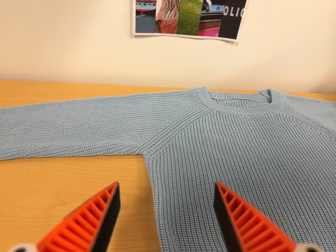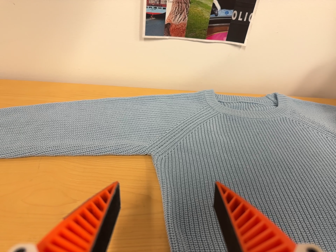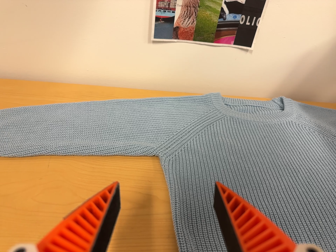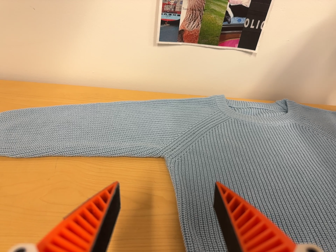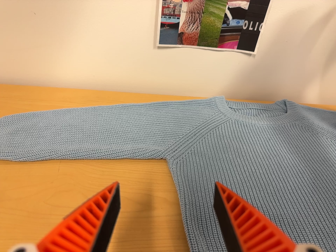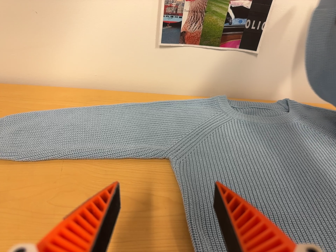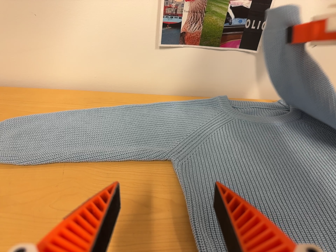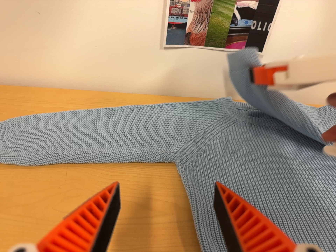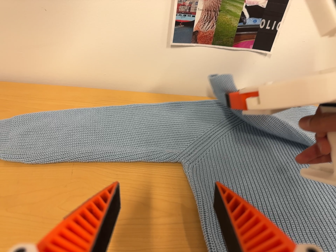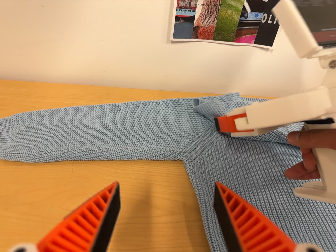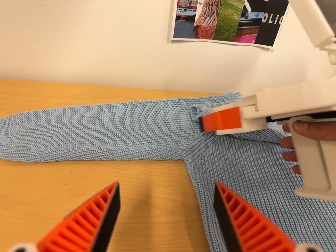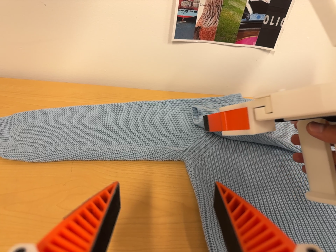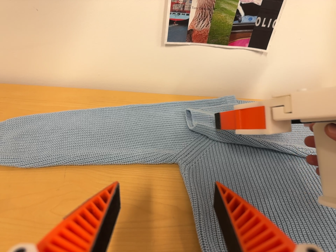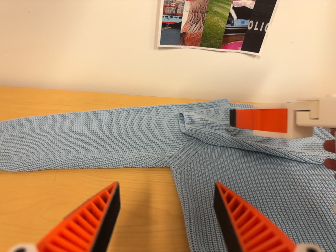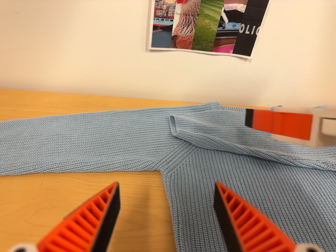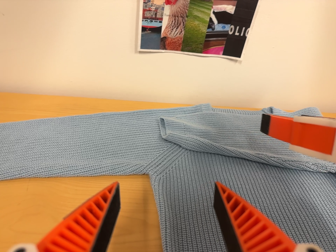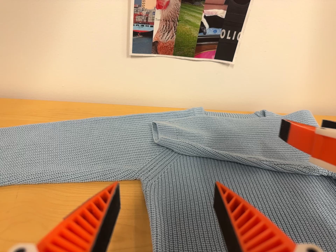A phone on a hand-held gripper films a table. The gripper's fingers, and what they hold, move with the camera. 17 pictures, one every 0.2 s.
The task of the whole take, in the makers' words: right arm across.
0.0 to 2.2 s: The camera travels to its left, about 6 cm, so close, fixed things drift to the right.
2.2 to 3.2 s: The camera travels to its right, about 5 cm, so close, fixed things drift to the left.
The film runs forward here.
